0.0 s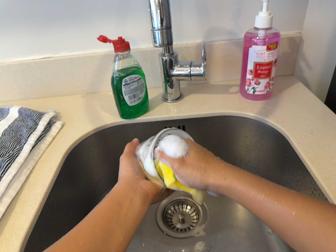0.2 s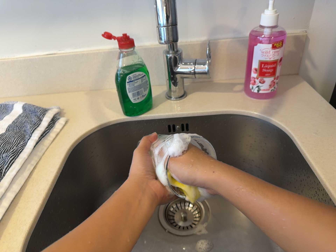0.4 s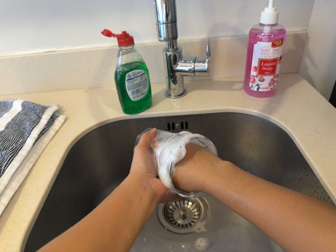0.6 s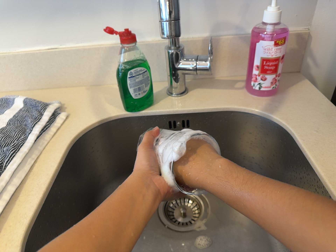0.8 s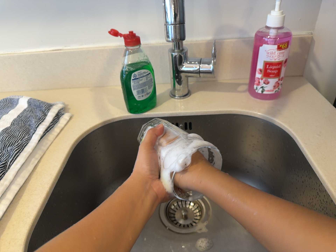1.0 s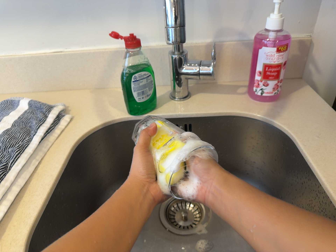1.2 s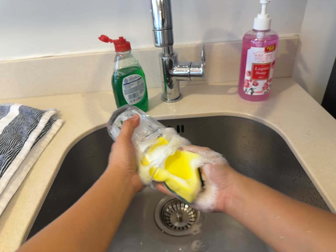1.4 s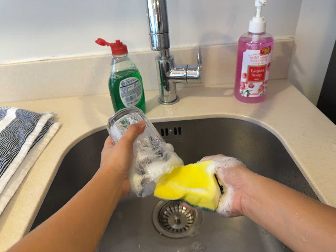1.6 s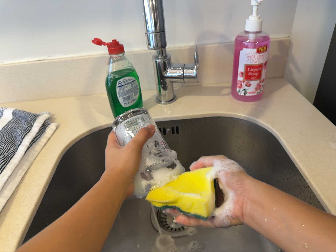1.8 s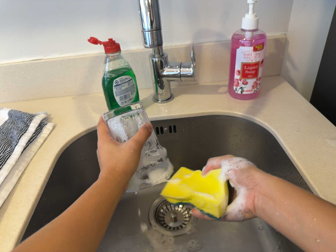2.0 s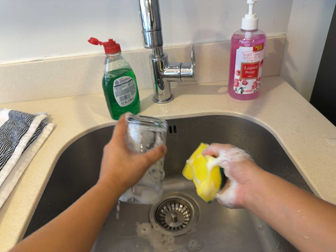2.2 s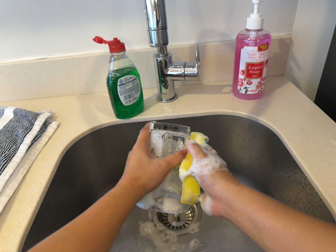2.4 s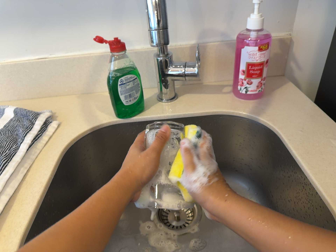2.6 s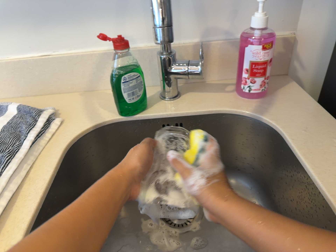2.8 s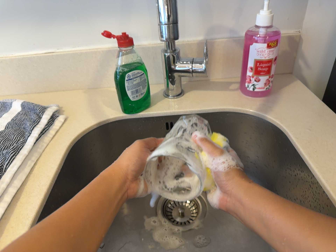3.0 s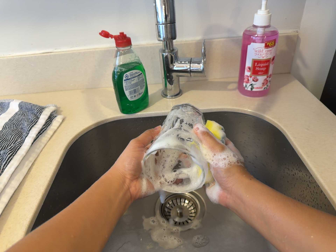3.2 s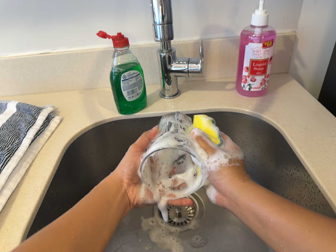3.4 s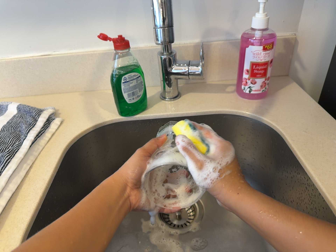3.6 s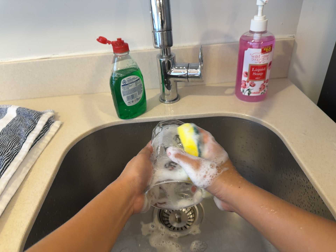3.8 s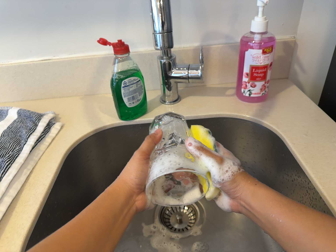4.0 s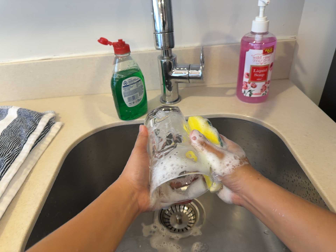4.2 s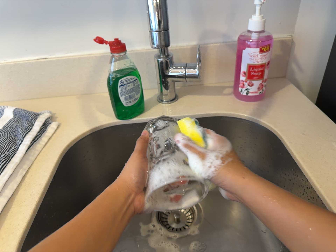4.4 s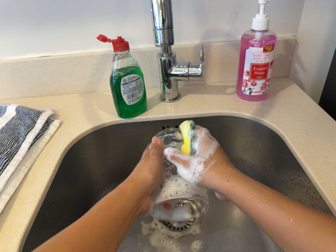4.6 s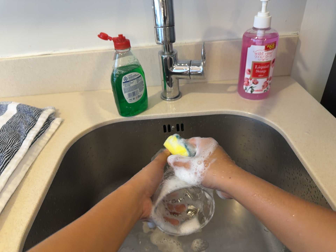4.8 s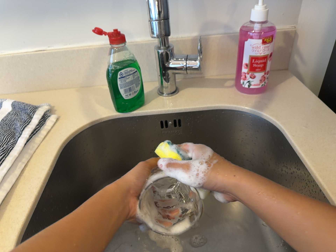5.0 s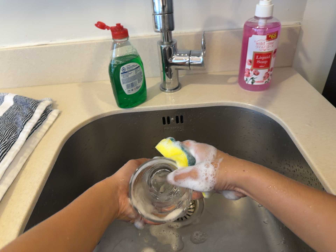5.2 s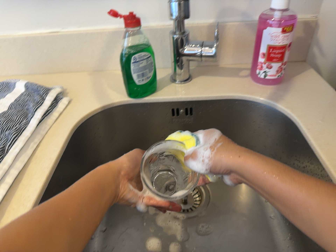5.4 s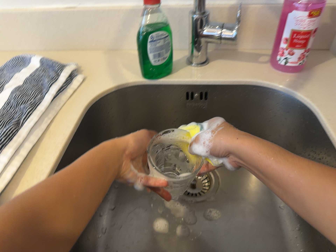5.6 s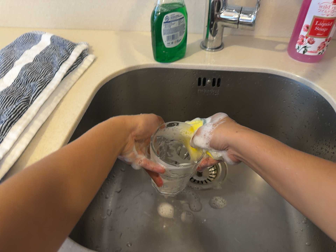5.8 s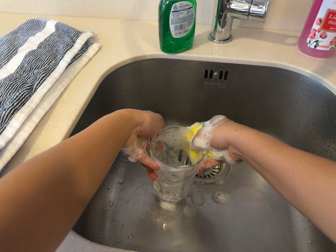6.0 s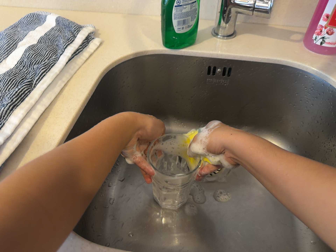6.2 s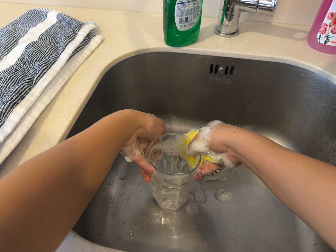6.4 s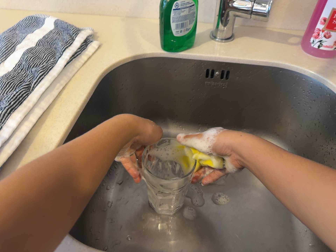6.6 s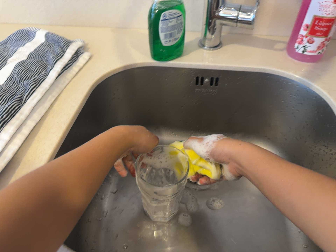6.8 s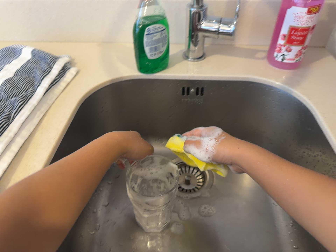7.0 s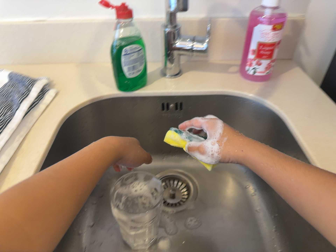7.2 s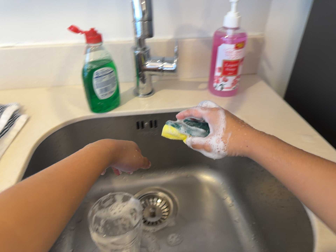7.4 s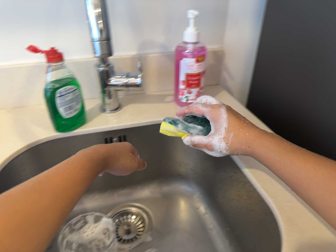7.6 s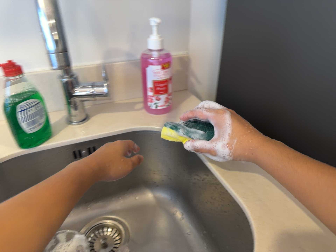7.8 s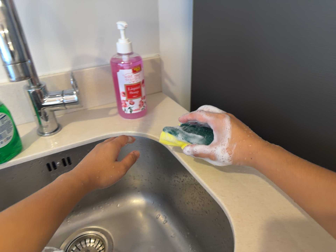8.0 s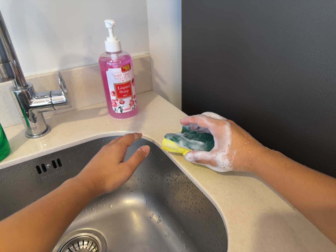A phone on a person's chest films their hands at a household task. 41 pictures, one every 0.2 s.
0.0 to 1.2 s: The camera shifts only a little, or ends up much as it began.
1.2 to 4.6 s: The camera keeps its place and its aim.
4.6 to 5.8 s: The camera's aim tips toward the bottom of its view by about 10 degrees, and the scene shifts upward. It rolls about its line of sight by about 10 degrees, and the scene rotates clockwise.
5.8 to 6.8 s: The camera shifts only a little, or ends up much as it began.
6.8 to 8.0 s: The camera pans to its right by about 25 degrees. Its aim tips toward the top of its view by about 10 degrees, and the scene shifts downward. It rolls about its line of sight by about 20 degrees, and the scene rotates counterclockwise.
The film runs forward here.
